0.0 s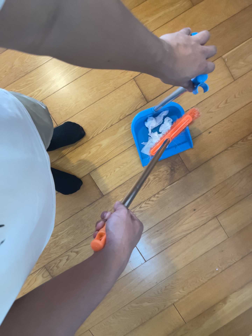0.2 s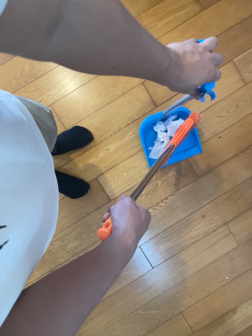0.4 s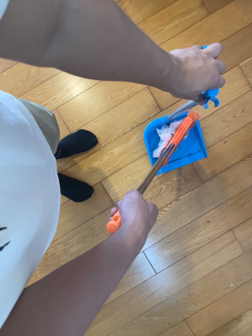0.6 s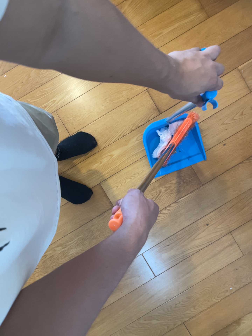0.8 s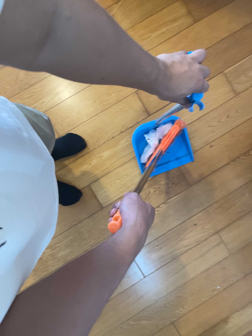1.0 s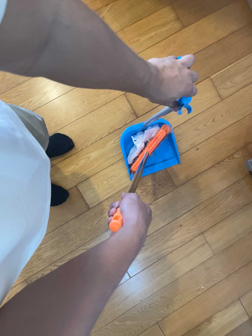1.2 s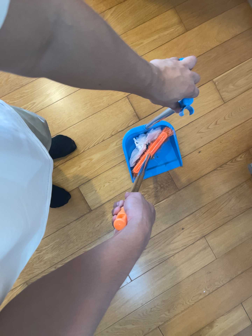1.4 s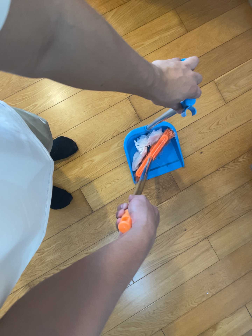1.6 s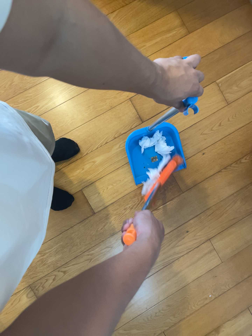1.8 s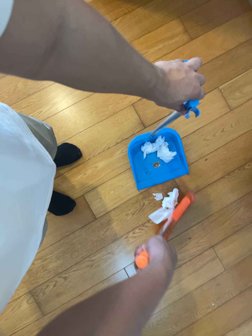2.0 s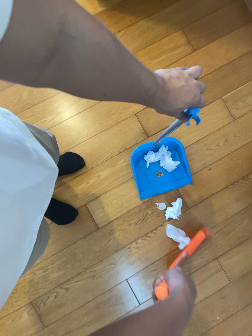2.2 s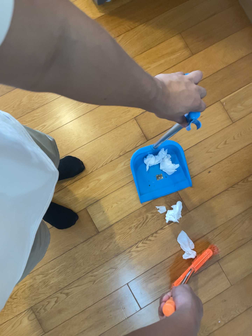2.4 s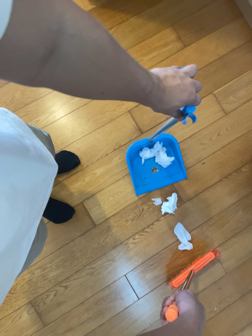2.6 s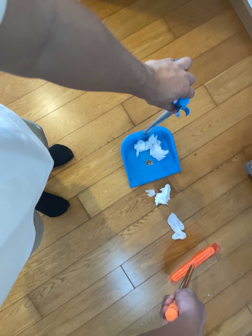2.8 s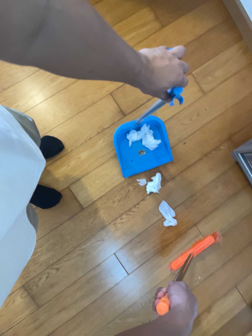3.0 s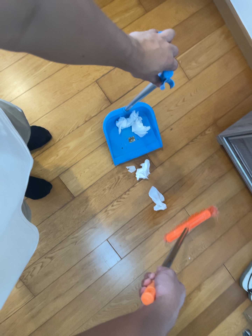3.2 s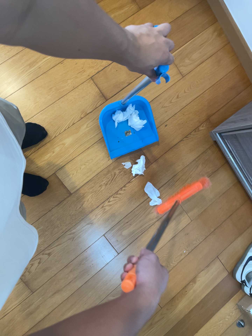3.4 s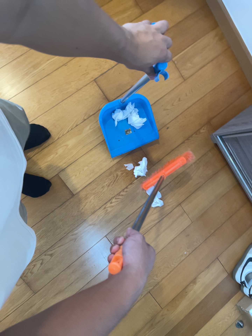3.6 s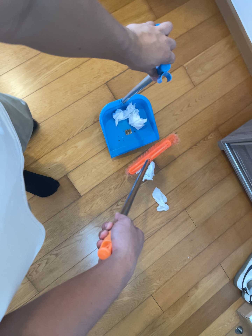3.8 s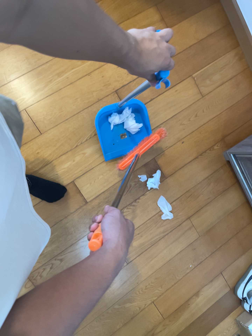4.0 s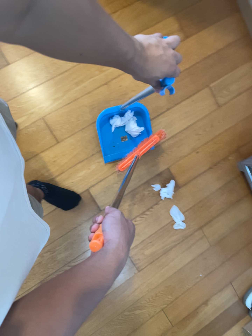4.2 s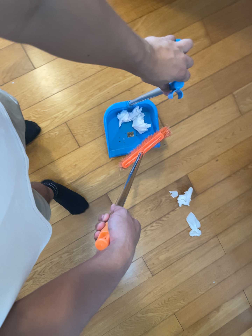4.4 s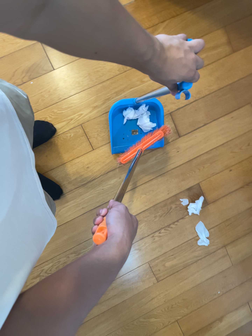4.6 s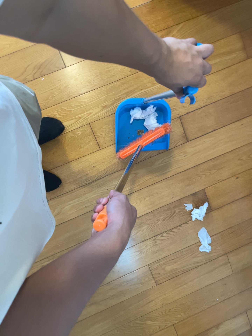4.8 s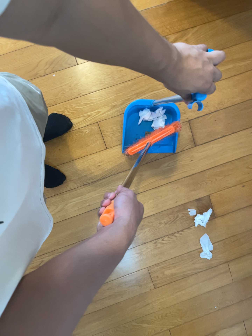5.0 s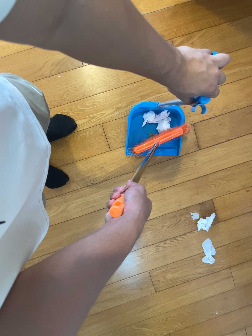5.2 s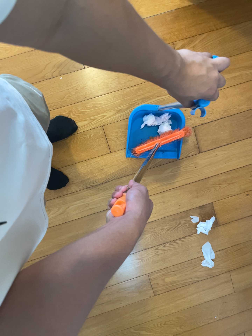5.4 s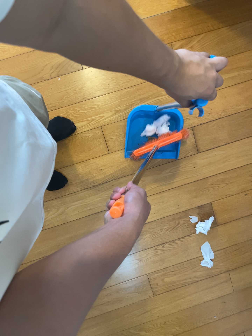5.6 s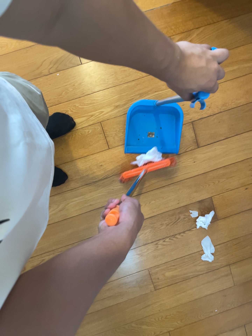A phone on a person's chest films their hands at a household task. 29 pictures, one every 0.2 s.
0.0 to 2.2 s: The camera's aim tips toward the top of its view by about 10 degrees, and the scene shifts downward.
2.2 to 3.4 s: The camera pans to its right by about 10 degrees. It travels to its left and backward, about 12 cm.
3.4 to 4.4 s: The camera travels toward the top of its view and to its left, about 30 cm, so close, fixed things drift downward. It rolls about its line of sight by about 10 degrees, and the scene rotates clockwise.
4.4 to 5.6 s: The camera rolls about its line of sight by about 10 degrees, and the scene rotates clockwise.
The film runs backward here.
